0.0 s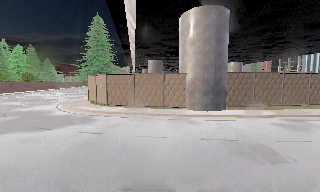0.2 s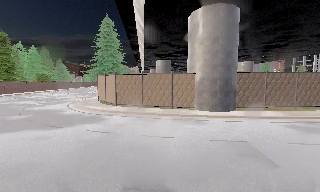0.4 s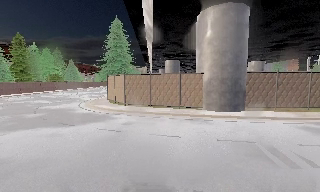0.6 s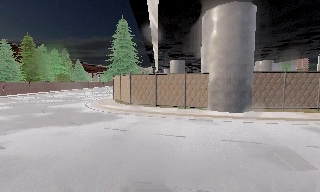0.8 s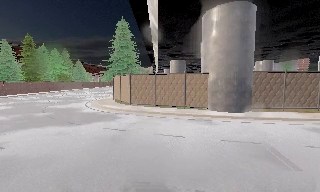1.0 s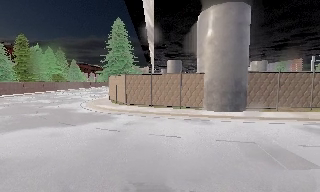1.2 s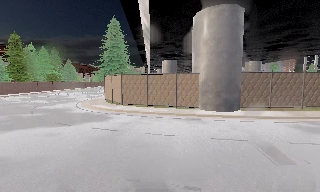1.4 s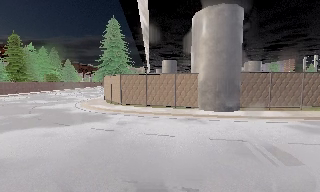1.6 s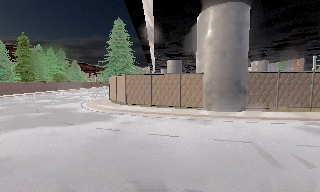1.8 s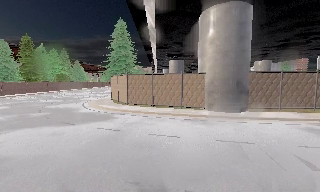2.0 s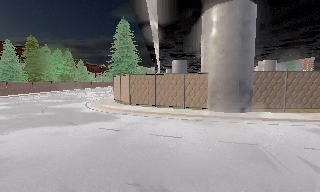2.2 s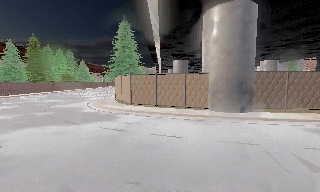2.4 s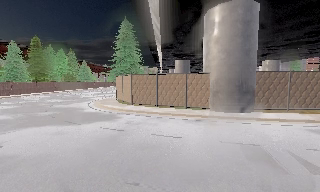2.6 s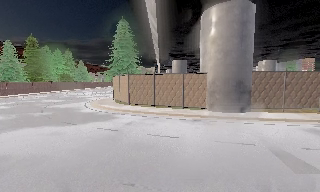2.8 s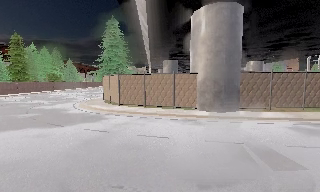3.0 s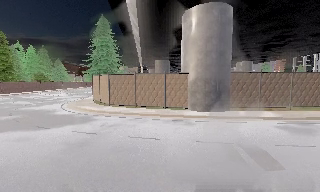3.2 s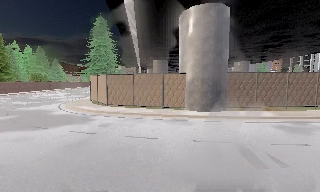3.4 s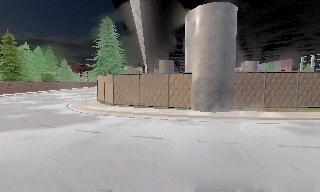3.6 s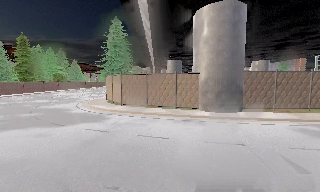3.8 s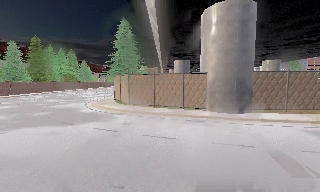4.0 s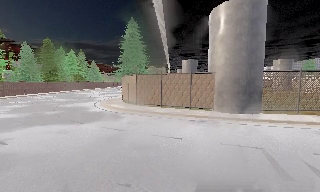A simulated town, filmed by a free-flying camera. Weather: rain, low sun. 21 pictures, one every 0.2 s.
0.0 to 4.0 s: The camera swings to its left by about 15 degrees, and the scene slides to the right. It travels to its right, about 1 m.
The film runs forward here.
